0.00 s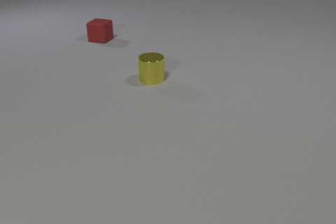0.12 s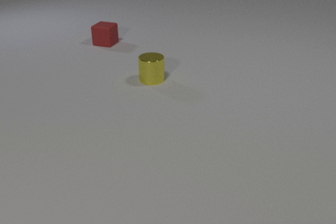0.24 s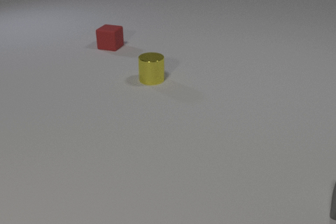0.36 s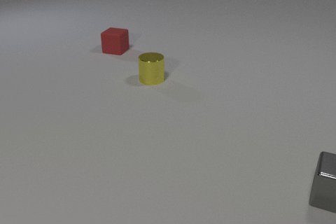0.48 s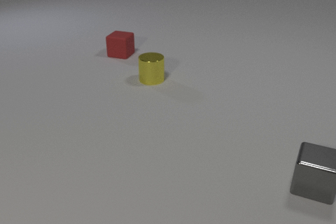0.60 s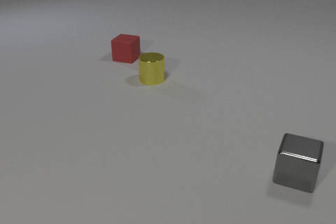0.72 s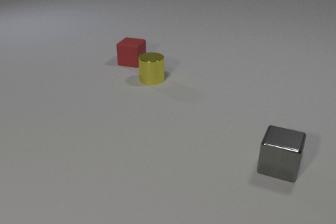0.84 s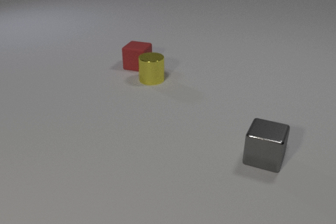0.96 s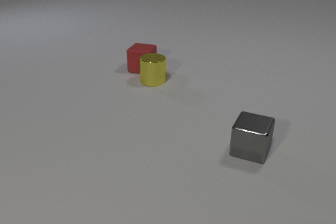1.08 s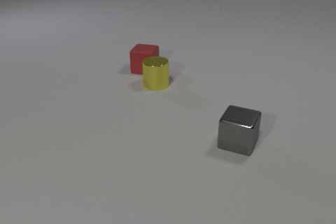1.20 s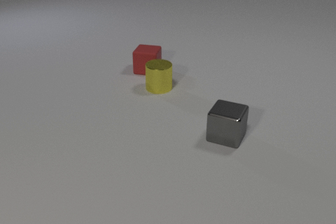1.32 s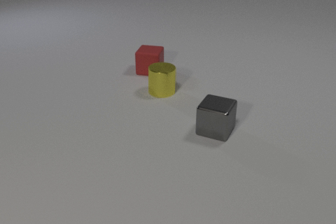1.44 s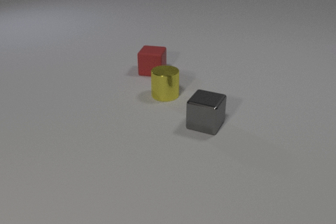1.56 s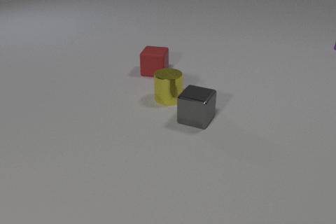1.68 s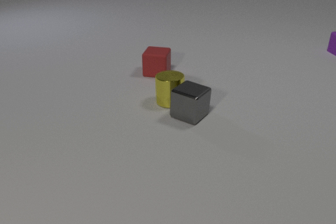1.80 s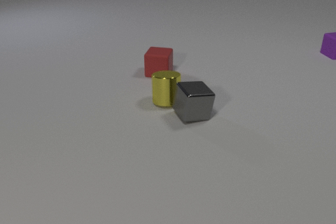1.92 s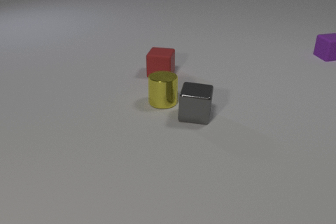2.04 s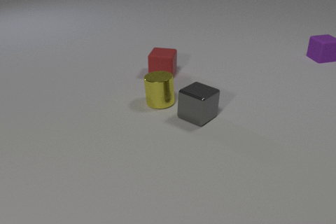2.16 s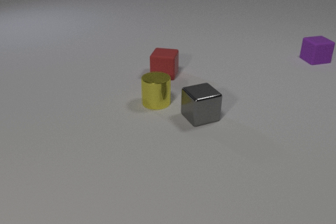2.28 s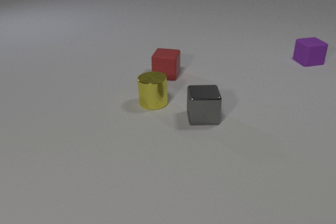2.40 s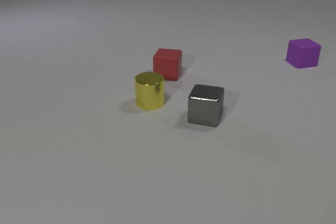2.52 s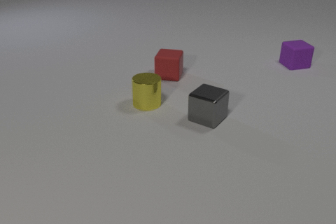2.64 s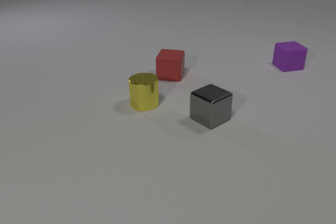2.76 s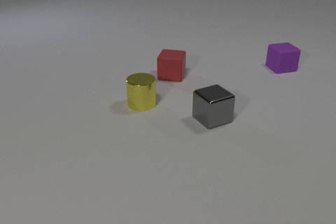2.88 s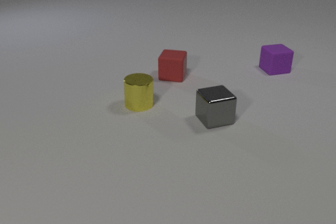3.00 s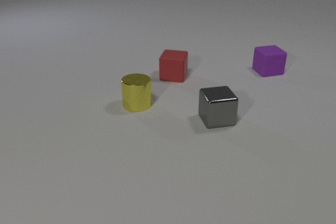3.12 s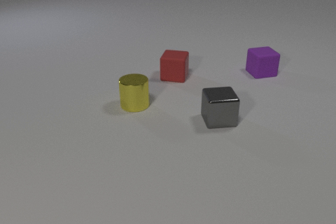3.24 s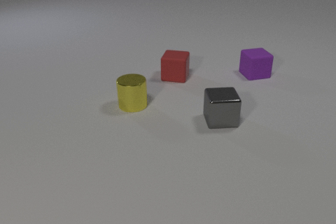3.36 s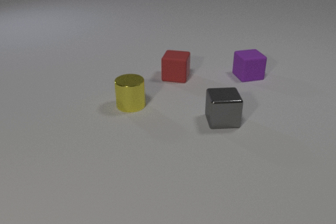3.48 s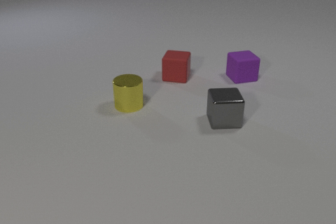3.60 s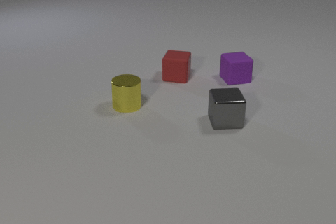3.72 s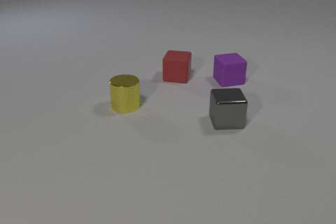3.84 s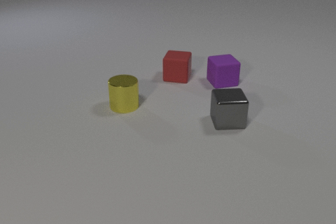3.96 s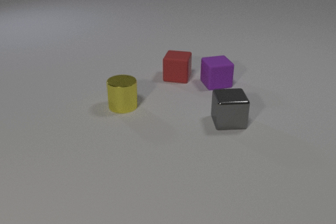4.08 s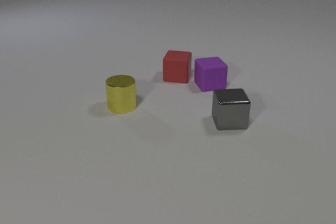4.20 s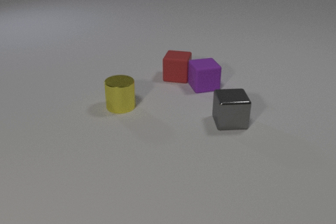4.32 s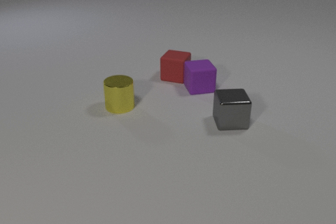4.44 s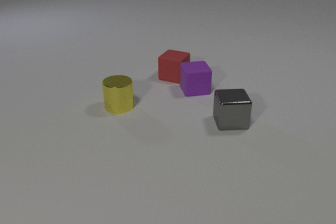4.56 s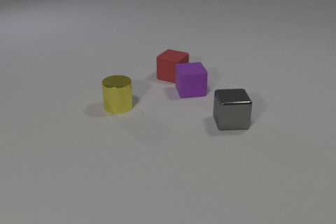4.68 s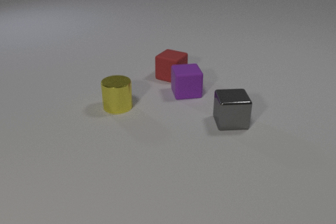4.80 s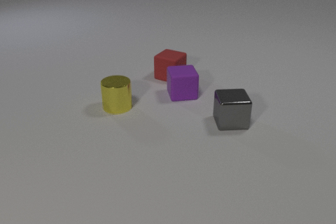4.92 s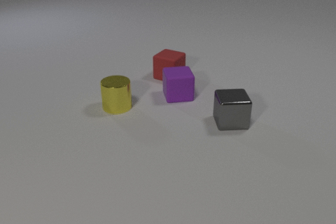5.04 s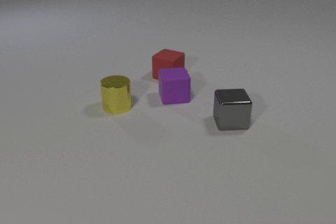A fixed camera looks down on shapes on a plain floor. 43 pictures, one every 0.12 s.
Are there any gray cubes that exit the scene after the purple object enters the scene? no.
What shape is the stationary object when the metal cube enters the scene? cylinder.
How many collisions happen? 3.
0.00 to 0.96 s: The red rubber cube slides toward the camera and to the right. The gray metal cube comes in at the right edge, slides to the left and away from the camera. The red rubber cube and the yellow metal cylinder collide.
0.96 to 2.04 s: The red rubber cube slides to the right and toward the camera. The yellow metal cylinder slides toward the camera. The gray metal cube slides away from the camera and to the left, spins so that its near face slides to the left, clockwise seen from above. The purple rubber cube comes in at the right edge, slides toward the camera and to the left. The yellow metal cylinder and the gray metal cube collide.
2.04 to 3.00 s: The red rubber cube slides to the right and toward the camera. The yellow metal cylinder slides to the left. The gray metal cube slides to the right, spins clockwise seen from above by about 135 degrees, its near face sliding to the left. The purple rubber cube slides toward the camera and to the left.
3.00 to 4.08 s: The yellow metal cylinder slides to the left. The gray metal cube slides to the right. The purple rubber cube slides to the left and toward the camera.
4.08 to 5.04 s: The red rubber cube slides to the left. The purple rubber cube slides to the left and toward the camera. The red rubber cube and the purple rubber cube collide.
